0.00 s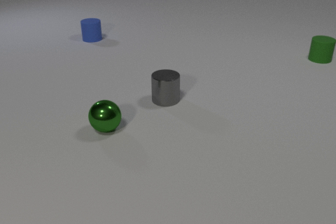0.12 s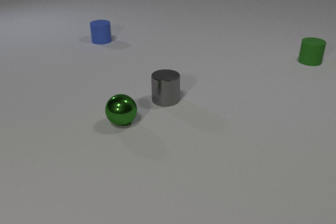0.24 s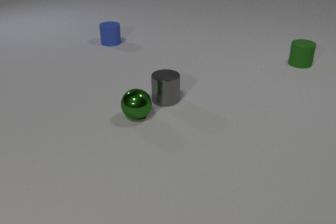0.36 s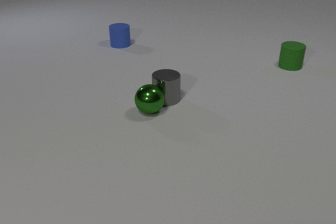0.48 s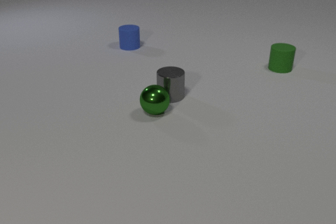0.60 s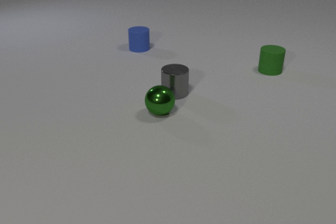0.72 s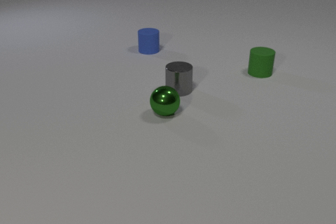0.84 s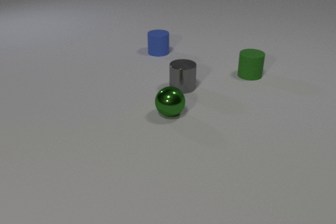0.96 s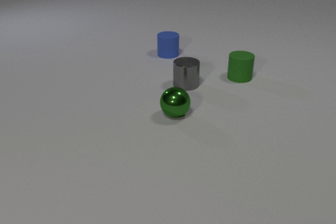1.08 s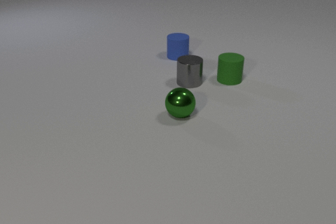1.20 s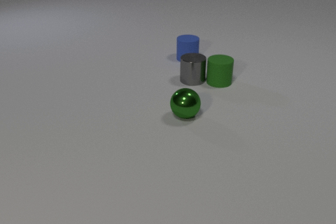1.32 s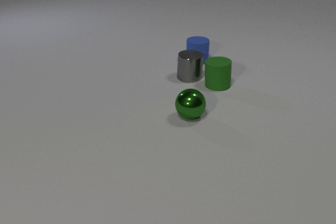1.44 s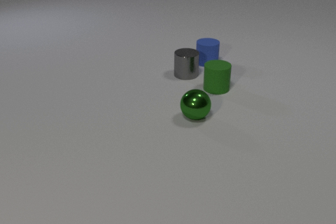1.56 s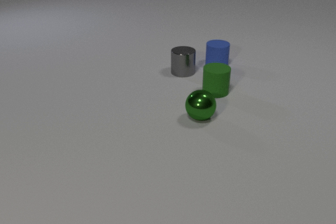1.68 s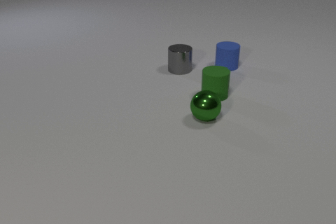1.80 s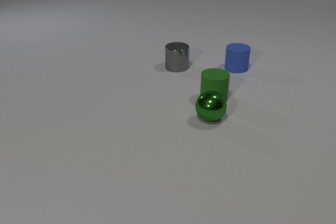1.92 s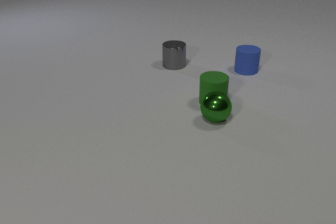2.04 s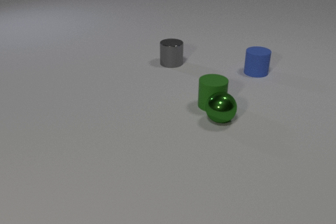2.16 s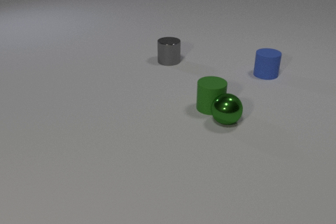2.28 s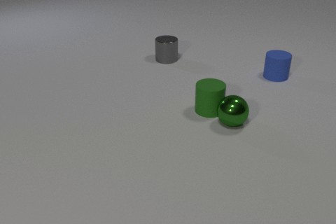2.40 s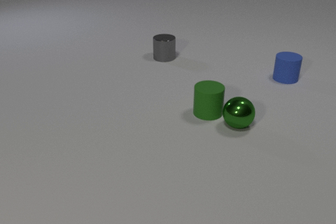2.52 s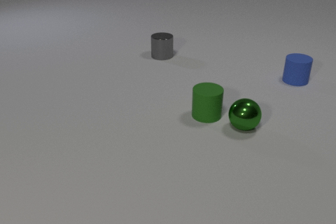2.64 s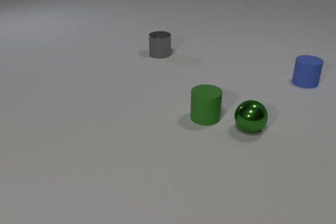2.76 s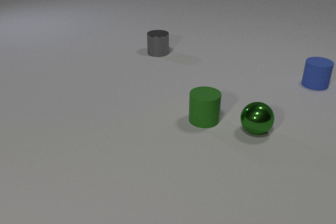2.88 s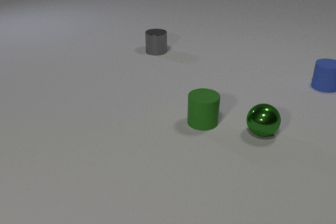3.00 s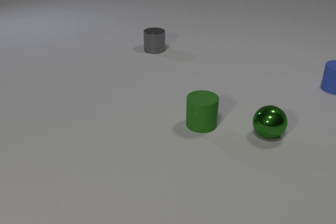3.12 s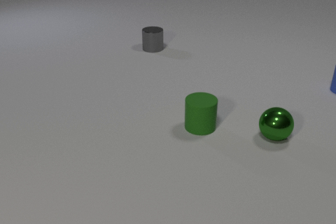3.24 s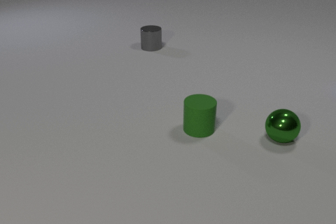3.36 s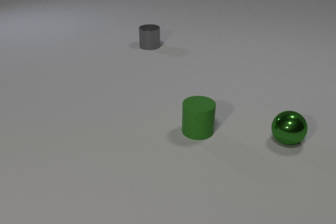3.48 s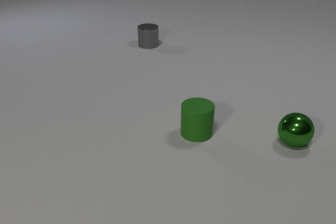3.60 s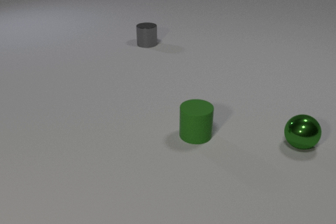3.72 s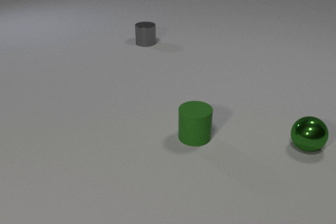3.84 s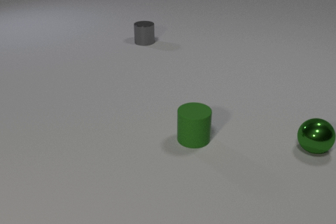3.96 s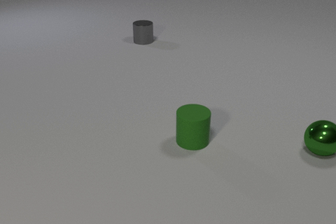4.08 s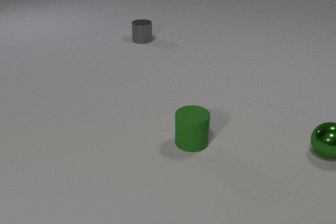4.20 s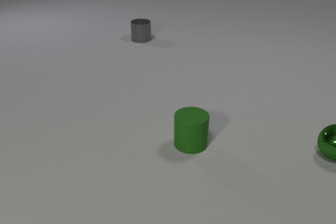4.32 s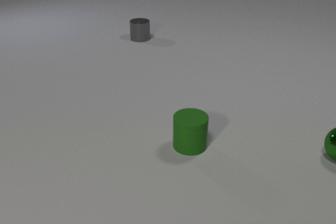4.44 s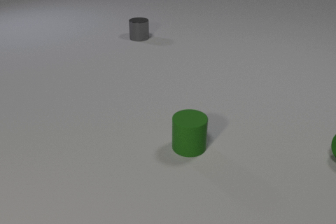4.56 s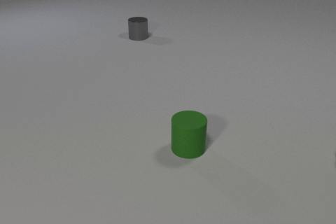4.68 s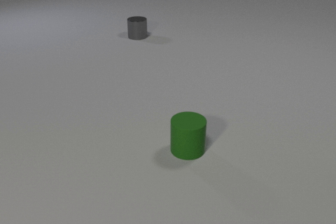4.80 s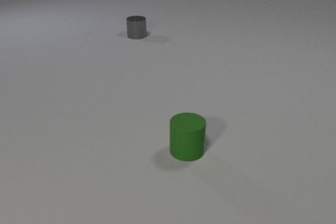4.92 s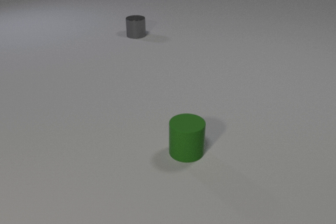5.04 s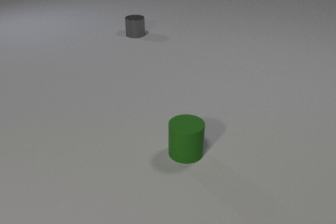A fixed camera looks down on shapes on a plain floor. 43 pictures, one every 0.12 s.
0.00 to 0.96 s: The green rubber cylinder slides to the left and toward the camera. The green metal sphere rolls to the right. The blue rubber cylinder slides to the right and toward the camera. The gray metal cylinder slides away from the camera and to the right. The green metal sphere and the gray metal cylinder collide.
0.96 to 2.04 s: The green rubber cylinder slides toward the camera. The green metal sphere rolls to the right. The blue rubber cylinder slides to the right and toward the camera. The gray metal cylinder slides away from the camera. The green rubber cylinder and the gray metal cylinder collide.
2.04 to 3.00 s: The green rubber cylinder slides toward the camera. The green metal sphere rolls to the right. The blue rubber cylinder slides to the right. The gray metal cylinder slides away from the camera and to the left. The green rubber cylinder and the green metal sphere collide.
3.00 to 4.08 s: The green rubber cylinder slides toward the camera. The green metal sphere rolls to the right. The blue rubber cylinder slides to the right, leaves at the right edge. The gray metal cylinder slides away from the camera and to the left.
4.08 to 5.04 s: The green rubber cylinder slides toward the camera. The green metal sphere rolls to the right, leaves at the right edge. The gray metal cylinder slides away from the camera.
What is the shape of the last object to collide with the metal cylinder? cylinder.
What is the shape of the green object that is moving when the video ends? cylinder.
How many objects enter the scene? 0.
